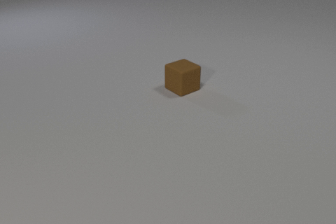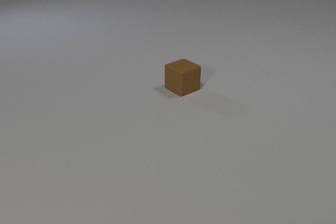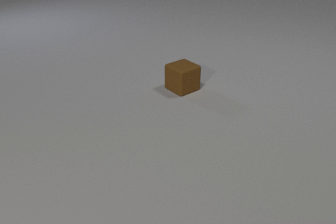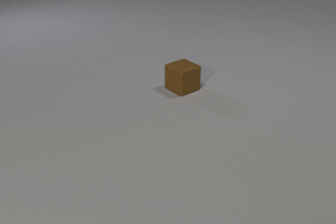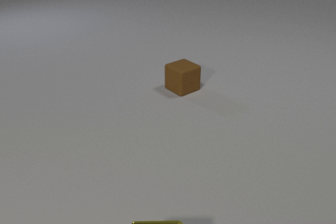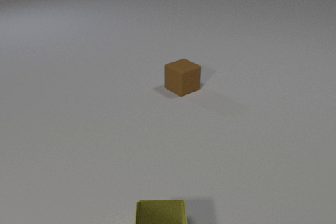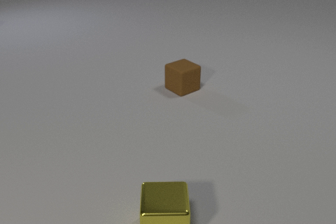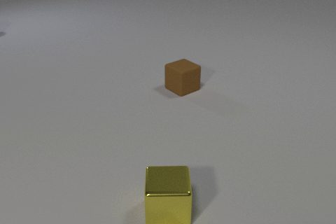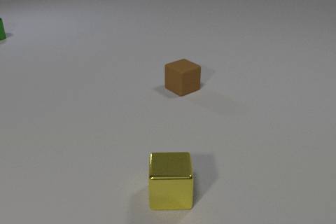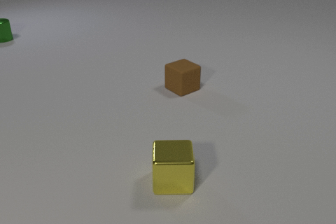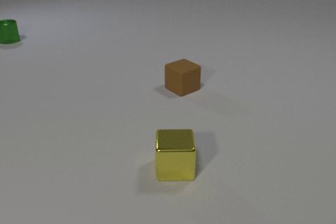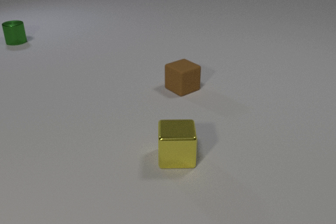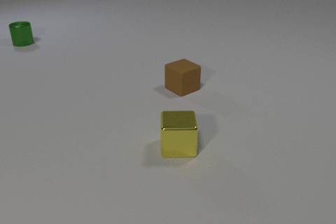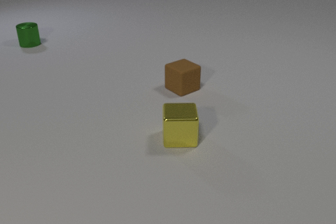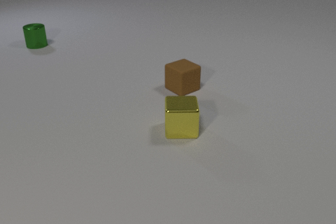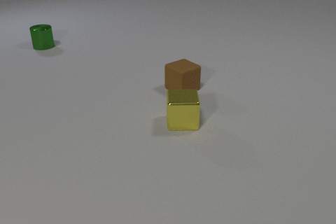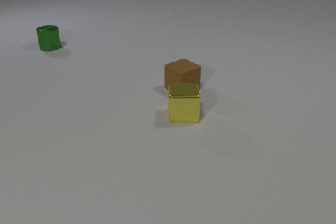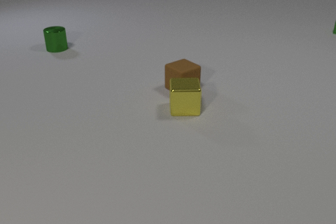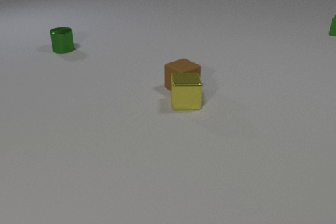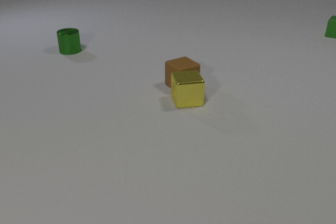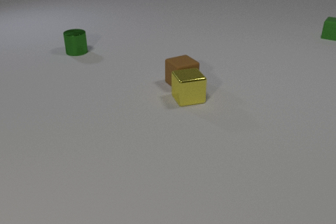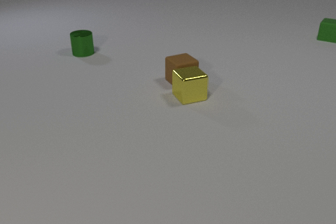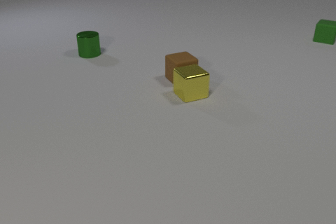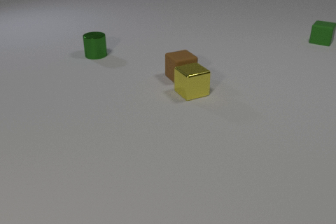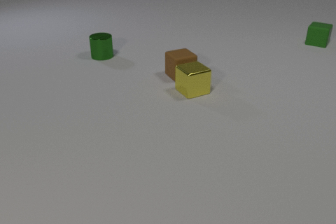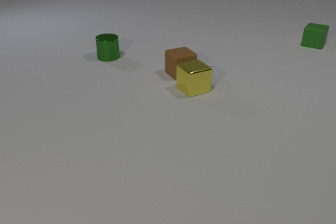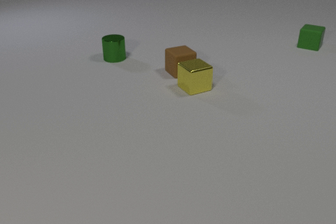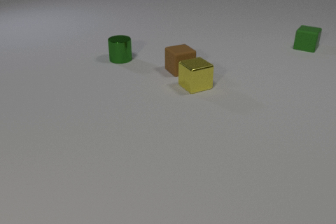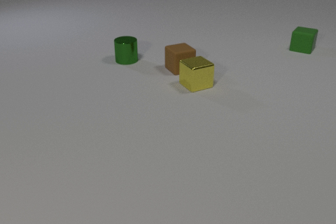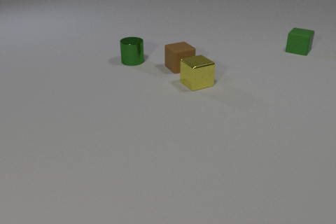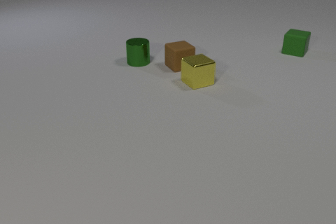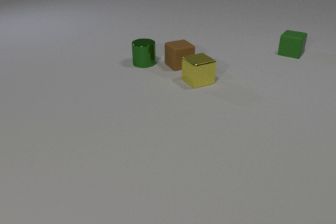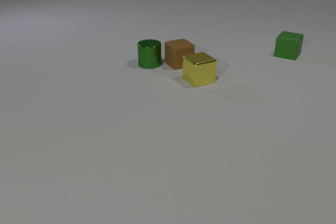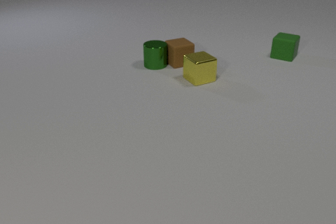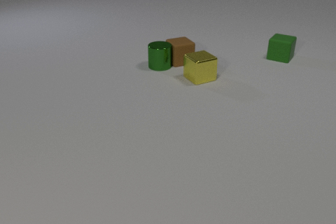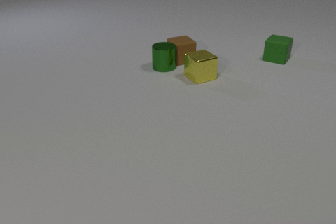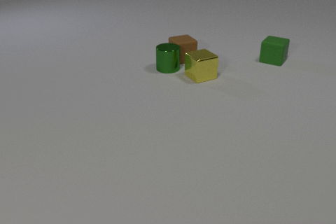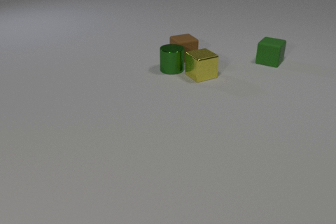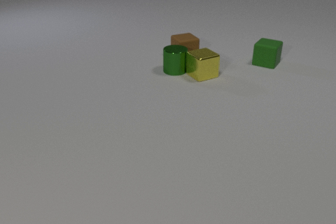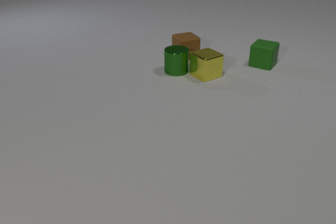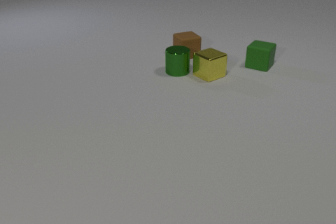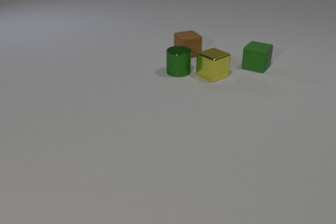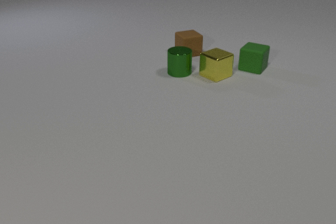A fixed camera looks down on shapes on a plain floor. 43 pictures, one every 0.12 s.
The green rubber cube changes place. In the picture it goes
toward the camera.
The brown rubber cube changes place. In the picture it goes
away from the camera.
0.00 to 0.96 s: The yellow metal cube comes in at the bottom edge, slides away from the camera. The green metal cylinder comes in at the left edge, slides toward the camera and to the right.
0.96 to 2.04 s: The yellow metal cube slides away from the camera. The green metal cylinder slides to the right and toward the camera. The green rubber cube comes in at the right edge, slides toward the camera.
2.04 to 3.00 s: The yellow metal cube slides away from the camera, spins counterclockwise seen from above by about 30 degrees, its near face sliding to the right. The brown rubber cube slides away from the camera. The green metal cylinder slides to the right and toward the camera. The green rubber cube slides toward the camera and to the left. The yellow metal cube and the brown rubber cube collide.
3.00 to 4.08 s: The yellow metal cube slides away from the camera. The brown rubber cube slides away from the camera. The green metal cylinder slides to the right and toward the camera. The green rubber cube slides toward the camera and to the left. The brown rubber cube and the green metal cylinder collide.
4.08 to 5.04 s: The yellow metal cube slides to the right and away from the camera. The brown rubber cube slides away from the camera. The green metal cylinder slides to the right and toward the camera. The green rubber cube slides toward the camera and to the left. The yellow metal cube and the green metal cylinder collide.
What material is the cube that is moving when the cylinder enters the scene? metal.
Are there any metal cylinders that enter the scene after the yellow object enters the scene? yes.
What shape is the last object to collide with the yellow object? cylinder.
